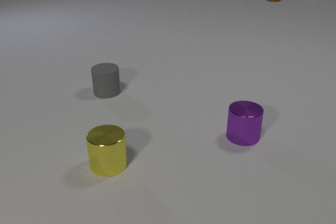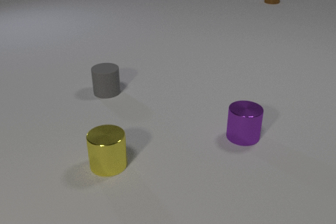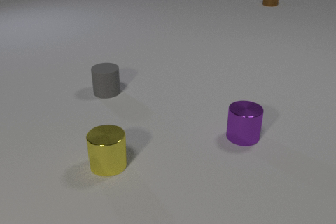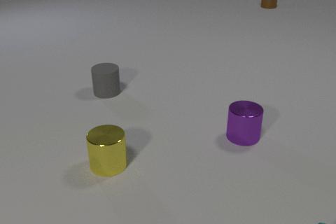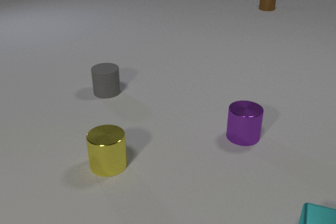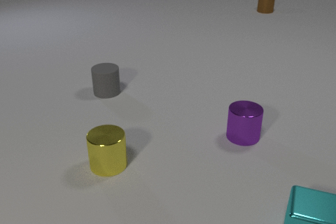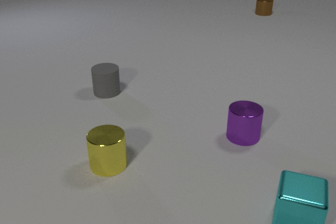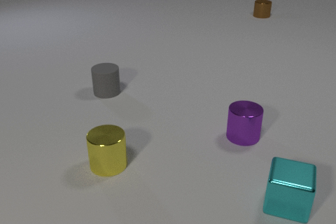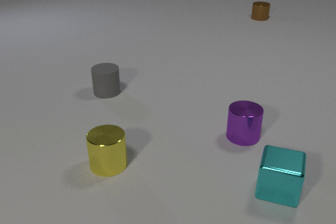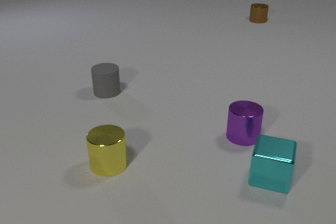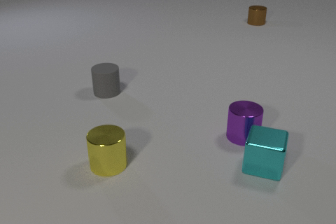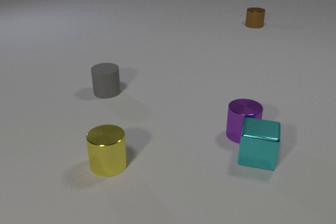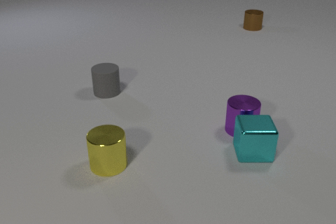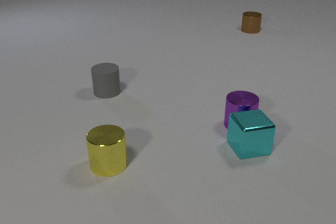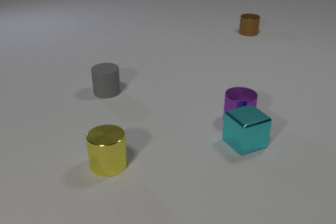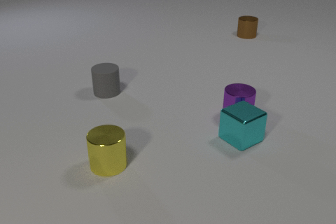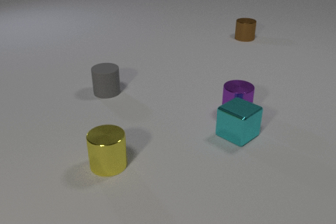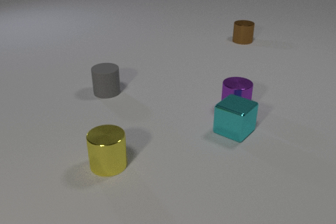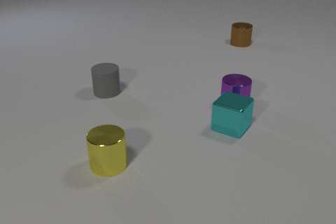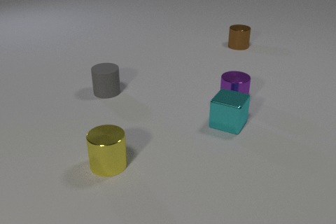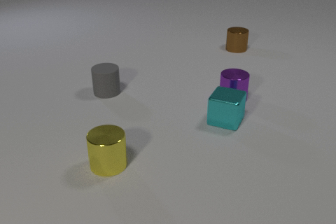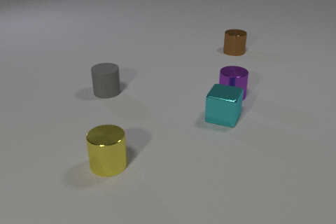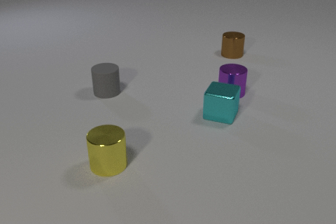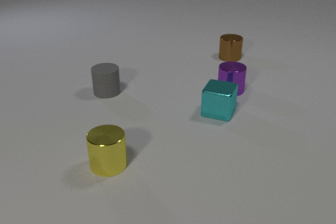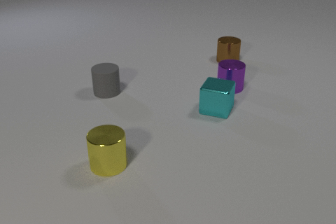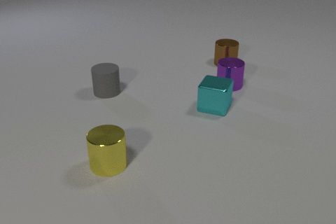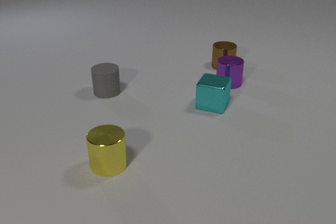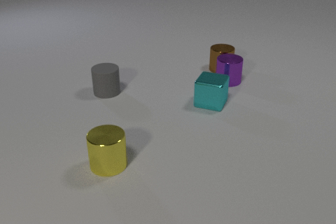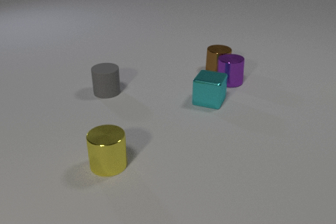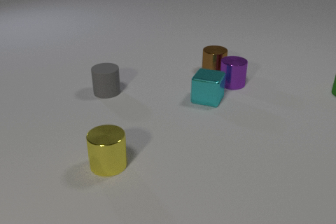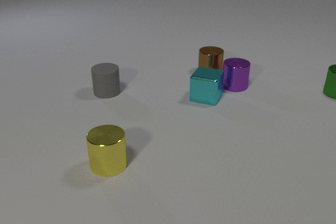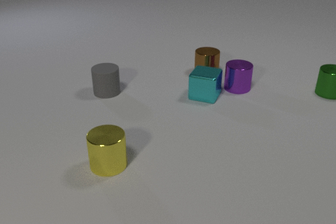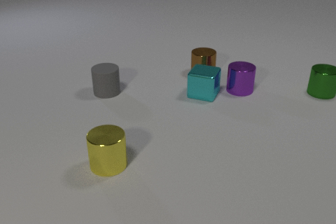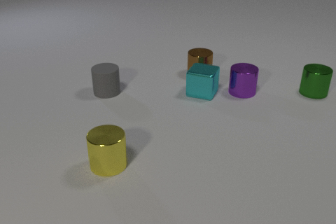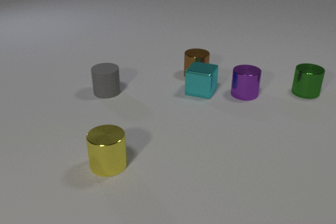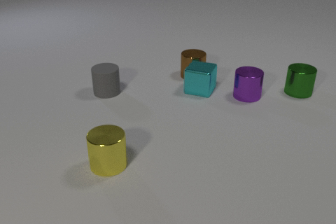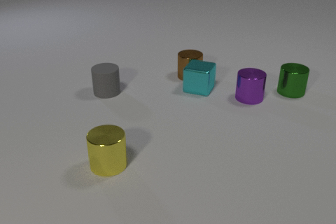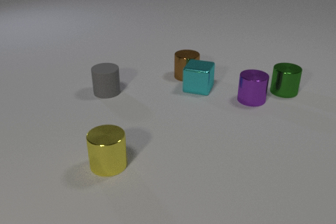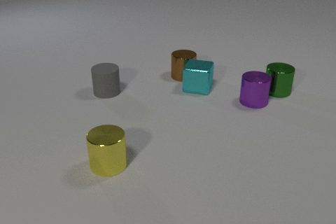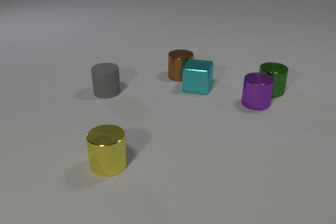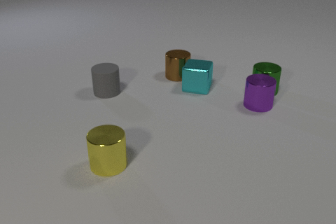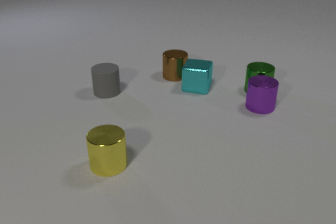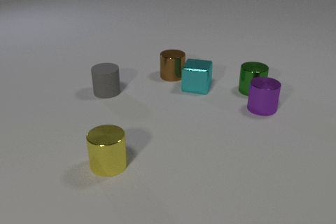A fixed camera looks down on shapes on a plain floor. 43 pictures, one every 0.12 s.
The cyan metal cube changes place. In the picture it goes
away from the camera.
The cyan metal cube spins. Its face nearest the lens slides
to the right.
0.00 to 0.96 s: The cyan metal cube comes in at the bottom edge, slides away from the camera and to the left. The brown metal cylinder slides toward the camera.
0.96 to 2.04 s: The cyan metal cube slides away from the camera and to the left, spins counterclockwise seen from above by about 75 degrees, its near face sliding to the right. The purple metal cylinder slides away from the camera. The brown metal cylinder slides toward the camera. The cyan metal cube and the purple metal cylinder collide.
2.04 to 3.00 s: The cyan metal cube slides away from the camera and to the left. The purple metal cylinder slides away from the camera. The brown metal cylinder slides toward the camera.
3.00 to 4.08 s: The cyan metal cube slides away from the camera and to the left. The purple metal cylinder slides toward the camera and to the right. The brown metal cylinder slides toward the camera and to the left. The green metal cylinder comes in at the right edge, slides to the left. The purple metal cylinder and the brown metal cylinder collide.
4.08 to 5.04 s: The cyan metal cube slides away from the camera. The purple metal cylinder slides toward the camera and to the right. The brown metal cylinder slides to the left. The green metal cylinder slides to the left. The cyan metal cube and the brown metal cylinder collide.
What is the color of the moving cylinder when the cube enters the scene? brown.
What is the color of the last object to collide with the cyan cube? brown.
How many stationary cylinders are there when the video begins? 3.
